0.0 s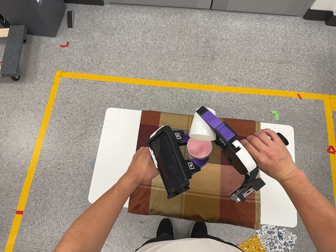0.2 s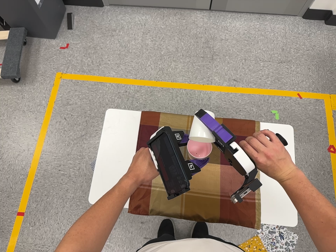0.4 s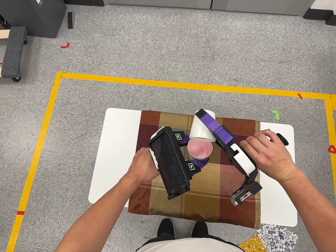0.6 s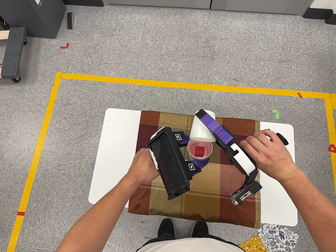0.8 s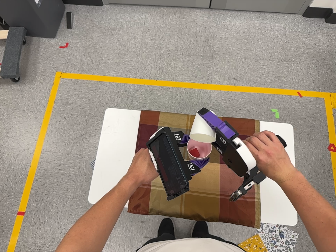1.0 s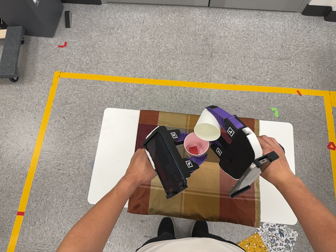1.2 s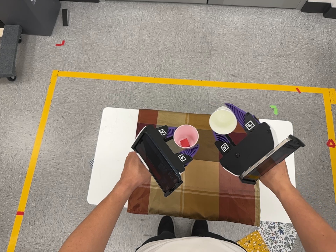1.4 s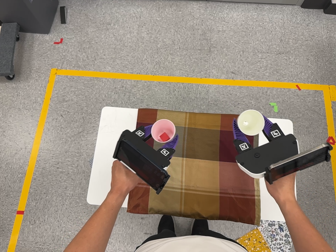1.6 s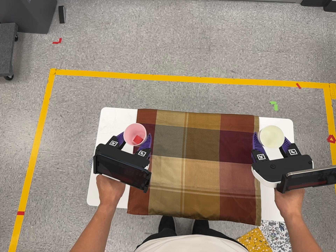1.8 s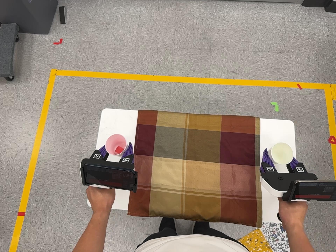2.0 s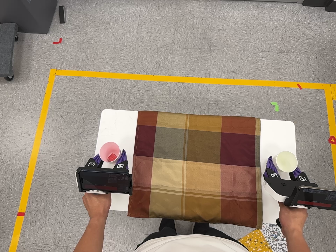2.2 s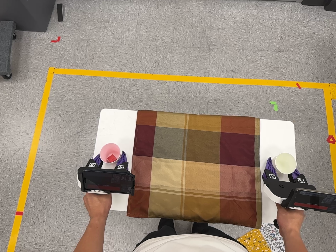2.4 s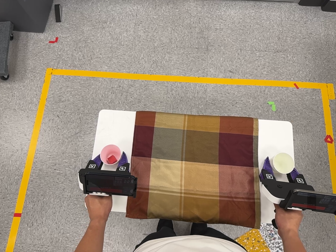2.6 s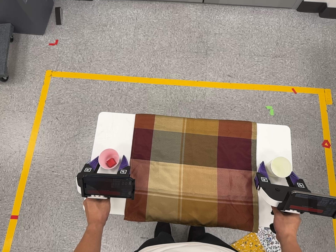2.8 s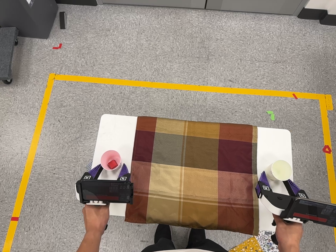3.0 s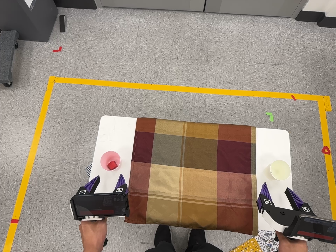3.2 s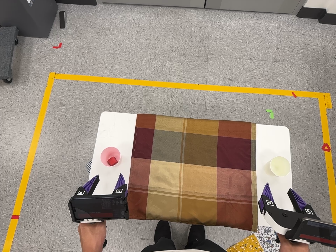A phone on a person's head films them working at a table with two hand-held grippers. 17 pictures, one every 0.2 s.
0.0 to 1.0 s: The camera keeps its place and its aim.
1.0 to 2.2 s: The camera travels toward the top of its view, about 5 cm.
2.2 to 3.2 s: The camera shifts only a little, or ends up much as it began.
The film runs forward here.
